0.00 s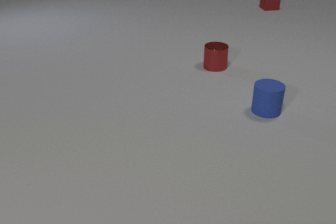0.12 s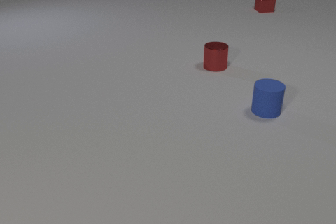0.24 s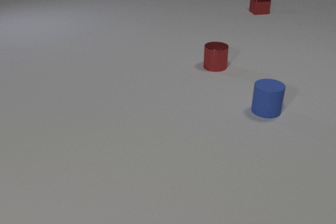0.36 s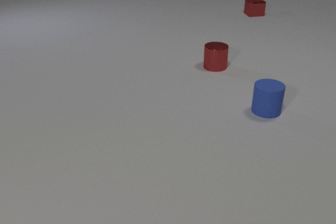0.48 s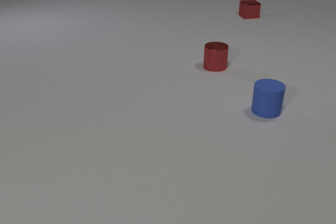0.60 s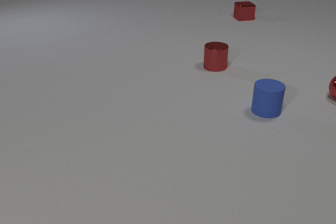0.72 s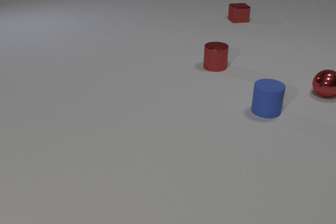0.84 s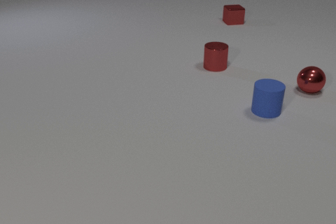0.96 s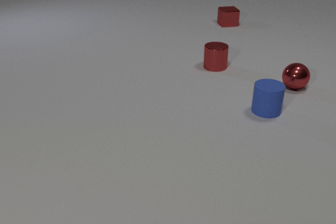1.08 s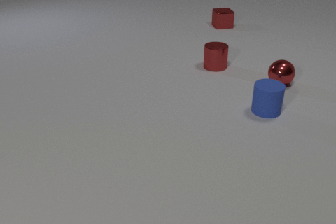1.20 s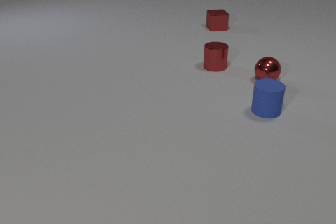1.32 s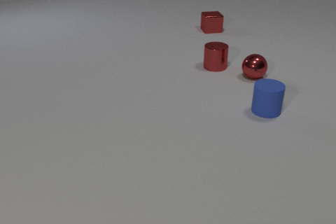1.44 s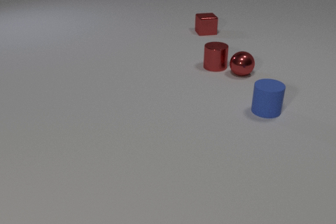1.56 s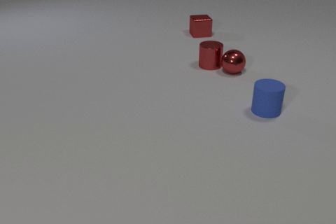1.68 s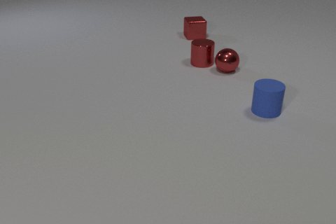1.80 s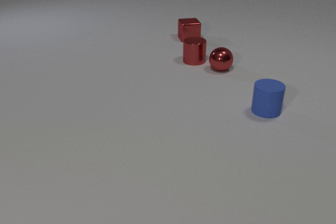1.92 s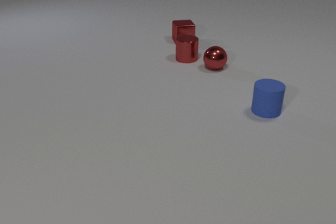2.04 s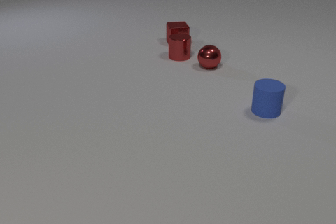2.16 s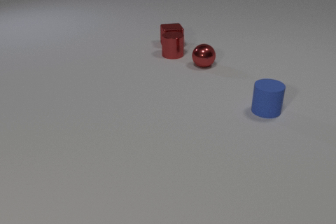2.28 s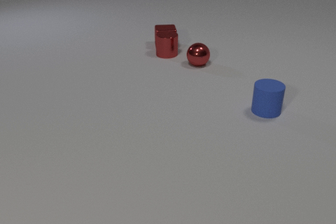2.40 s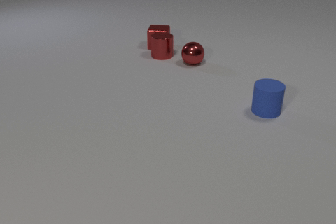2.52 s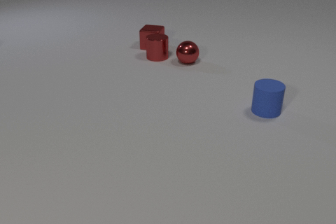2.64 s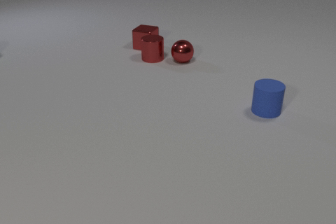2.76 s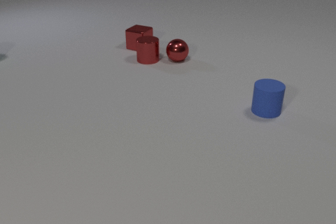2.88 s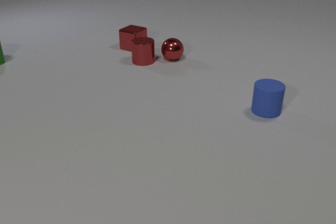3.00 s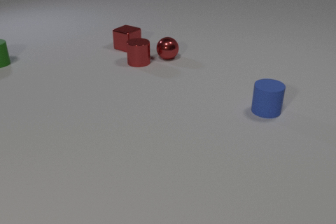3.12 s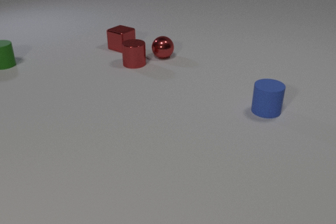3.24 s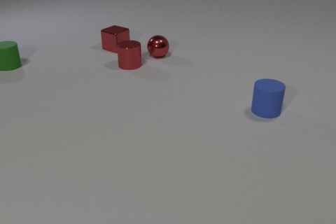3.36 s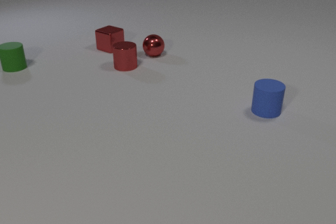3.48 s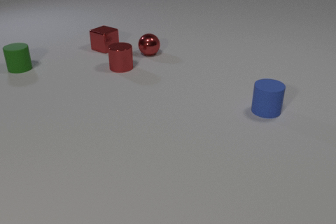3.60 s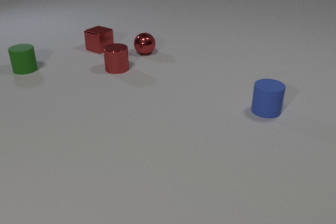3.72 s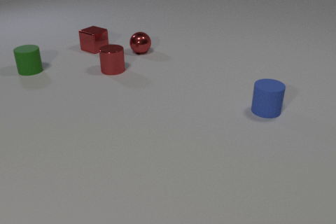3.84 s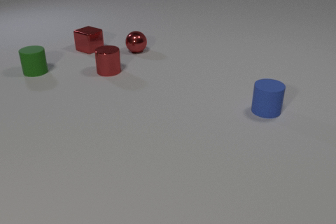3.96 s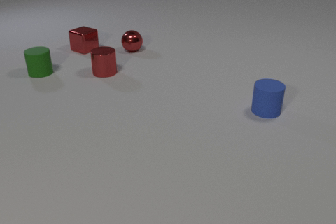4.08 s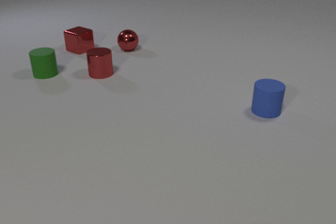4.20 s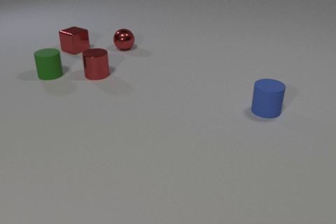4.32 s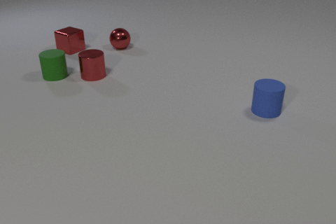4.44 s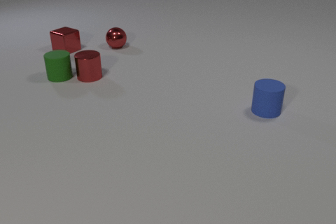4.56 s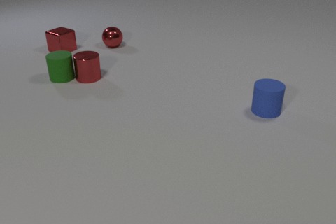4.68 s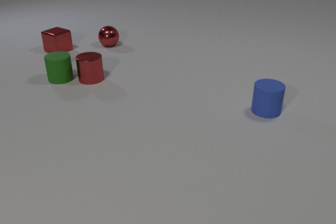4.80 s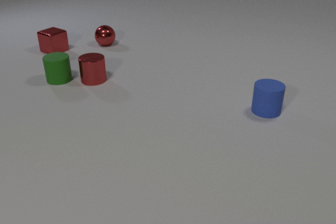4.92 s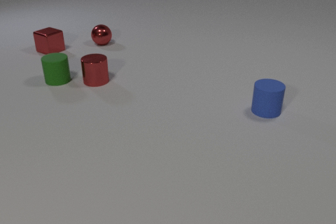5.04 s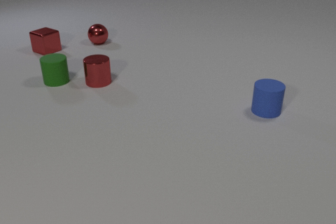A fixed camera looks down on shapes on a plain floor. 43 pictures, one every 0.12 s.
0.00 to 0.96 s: The red metal sphere comes in at the right edge, rolls to the left. The red metal cube slides toward the camera and to the left.
0.96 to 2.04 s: The red metal sphere rolls to the left. The red metal cylinder slides to the left and away from the camera. The red metal cube slides toward the camera and to the left. The red metal sphere and the red metal cylinder collide.
2.04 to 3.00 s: The red metal sphere rolls to the left and away from the camera. The red metal cylinder slides to the left. The red metal cube slides to the left, spins so that its near face slides to the left, clockwise seen from above. The green rubber cylinder comes in at the left edge, slides toward the camera and to the right. The red metal cylinder and the red metal cube collide.
3.00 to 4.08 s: The red metal sphere rolls to the left and away from the camera. The red metal cylinder slides to the left and toward the camera. The red metal cube slides to the left. The green rubber cylinder slides to the right and toward the camera.
4.08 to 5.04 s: The red metal sphere rolls to the left and away from the camera. The red metal cylinder slides toward the camera. The red metal cube slides to the left. The green rubber cylinder slides toward the camera and to the right. The red metal cylinder and the green rubber cylinder collide.
What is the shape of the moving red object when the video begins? cube.
How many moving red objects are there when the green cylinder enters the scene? 3.
What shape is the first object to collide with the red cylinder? sphere.
